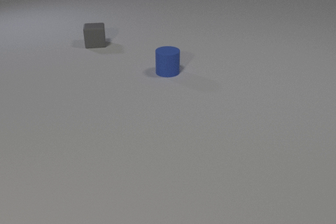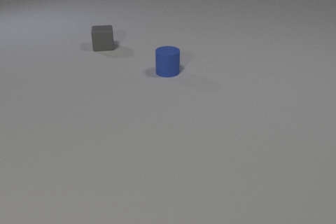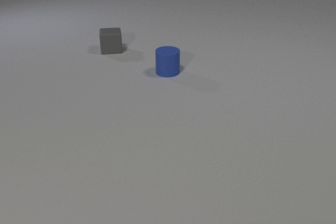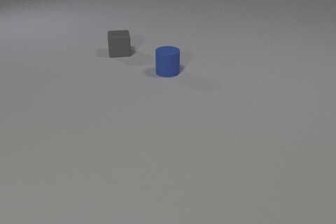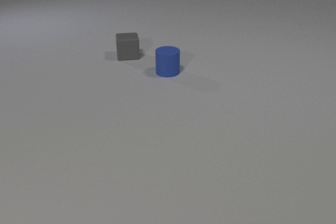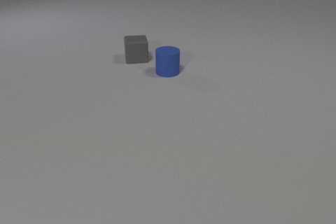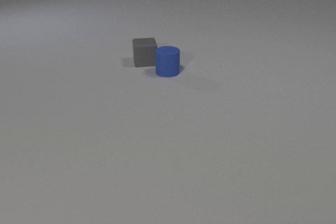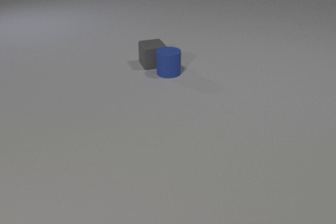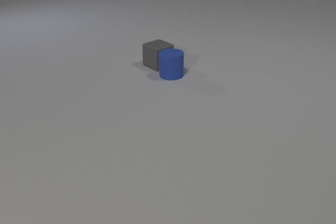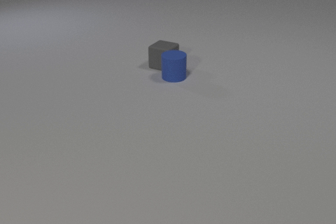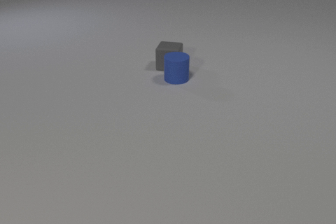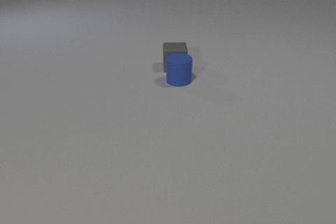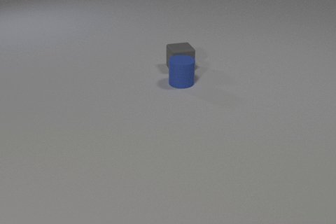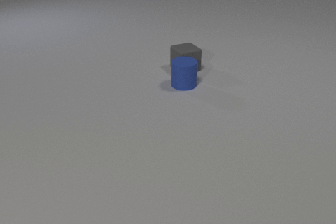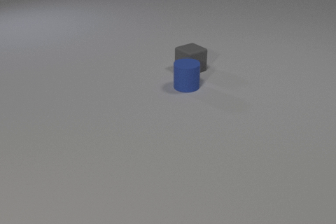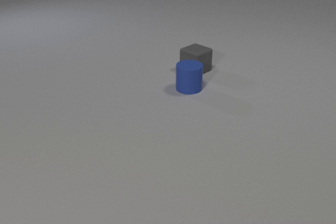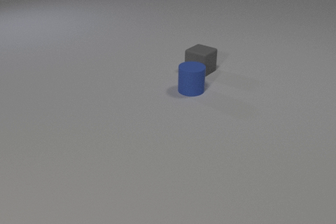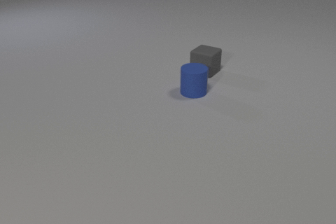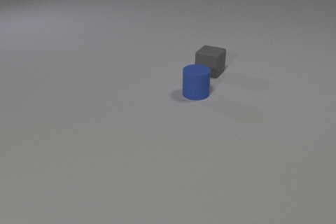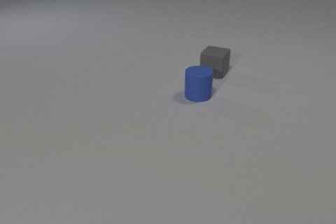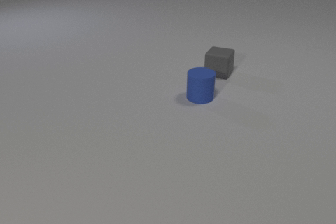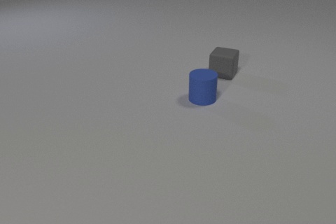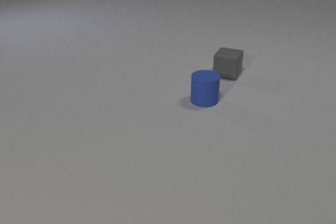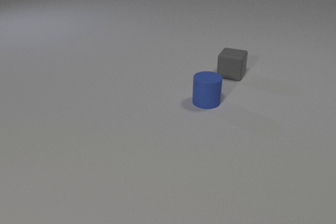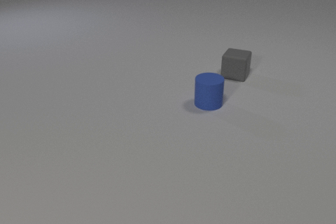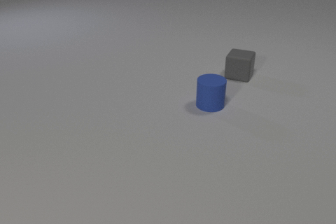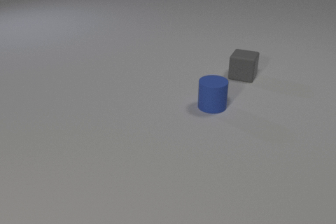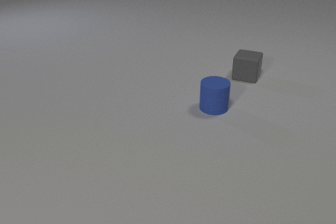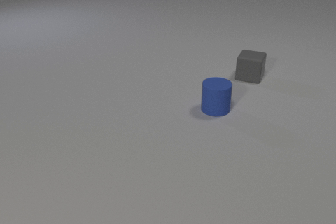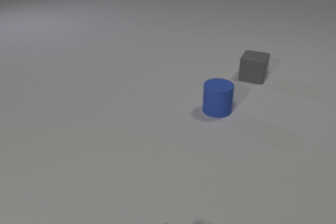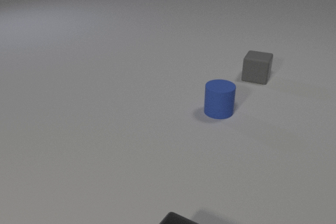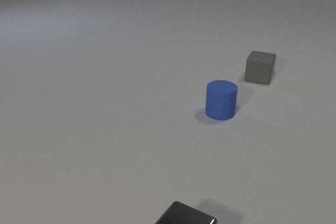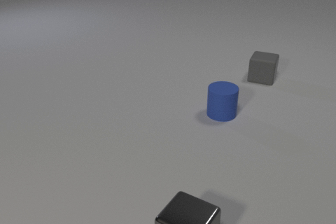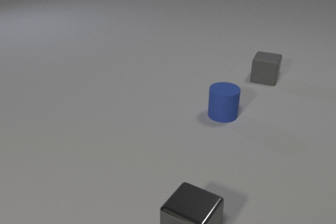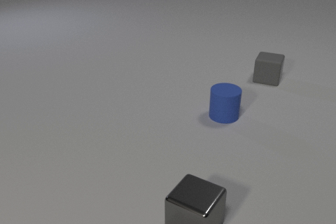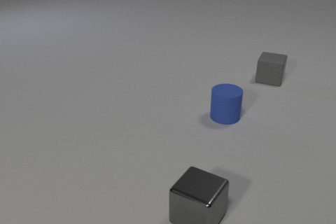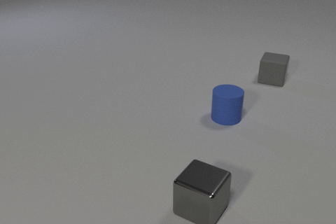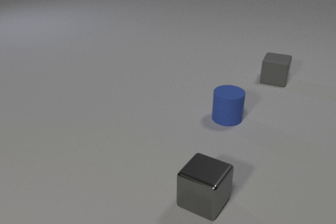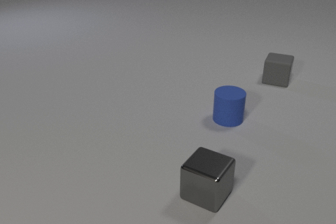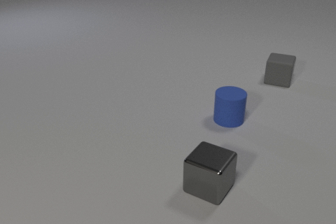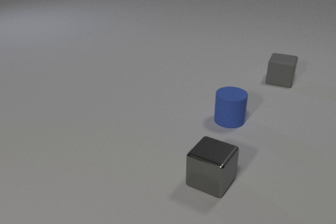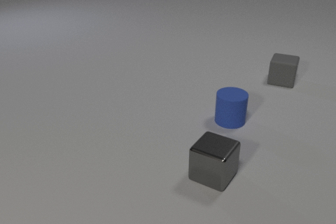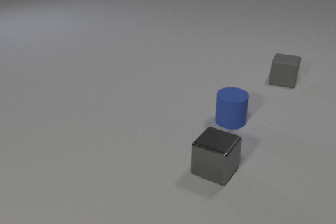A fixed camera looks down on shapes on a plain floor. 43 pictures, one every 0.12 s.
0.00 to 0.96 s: The gray rubber cube slides toward the camera and to the right, spins counterclockwise seen from above by about 30 degrees, its near face sliding to the right. The blue rubber cylinder slides toward the camera. The gray rubber cube and the blue rubber cylinder collide.
0.96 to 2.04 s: The gray rubber cube slides to the right, spins counterclockwise seen from above by about 105 degrees, its near face sliding to the right. The blue rubber cylinder slides toward the camera and to the right.
2.04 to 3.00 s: The gray rubber cube slides to the right. The blue rubber cylinder slides toward the camera and to the right.
3.00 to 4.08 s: The gray rubber cube slides to the right. The blue rubber cylinder slides toward the camera and to the right. The gray metal cube comes in at the bottom edge, slides away from the camera.
4.08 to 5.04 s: The gray rubber cube slides to the right. The blue rubber cylinder slides toward the camera and to the right. The gray metal cube slides away from the camera.
Are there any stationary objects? no.
How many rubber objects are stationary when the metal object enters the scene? 0.
What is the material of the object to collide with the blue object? rubber.
